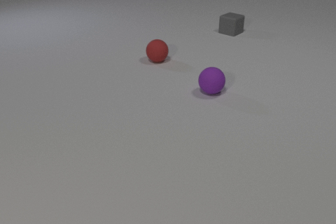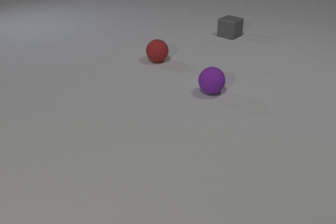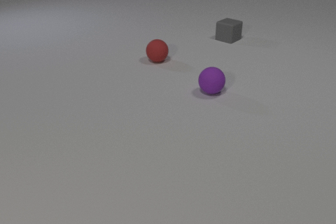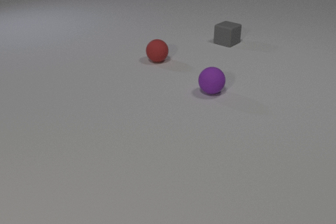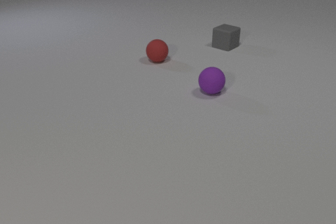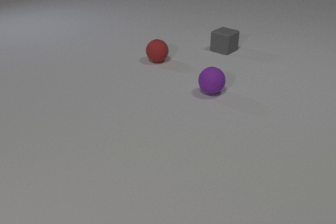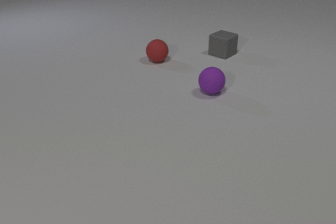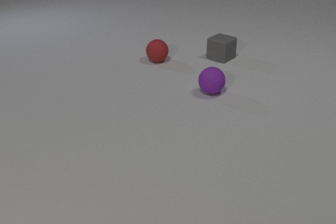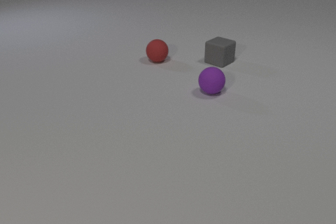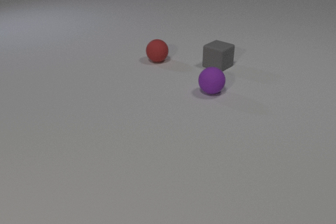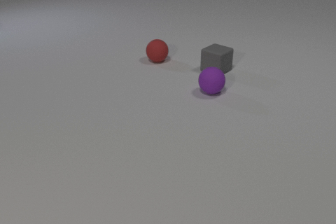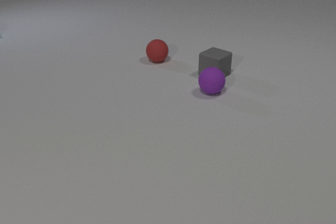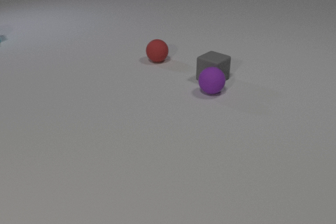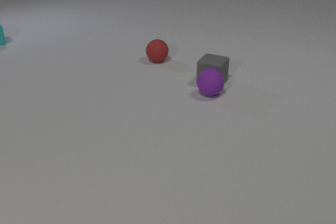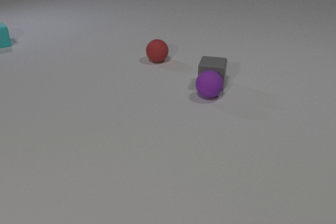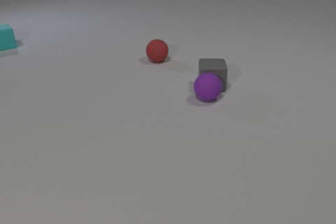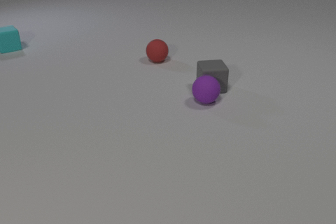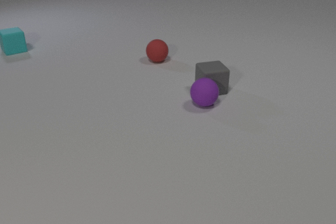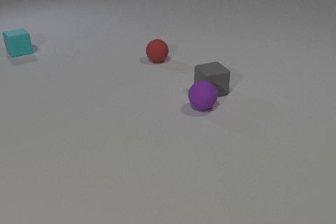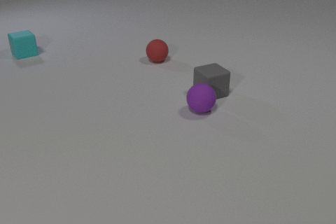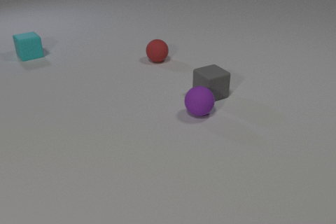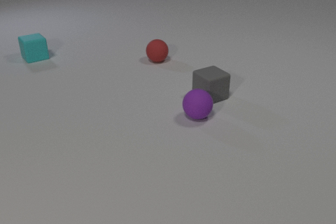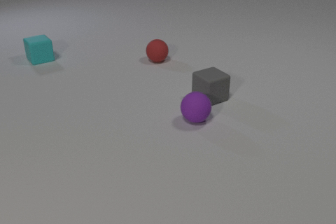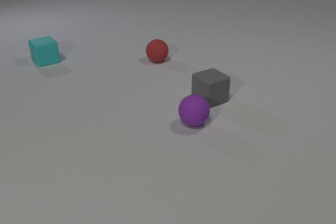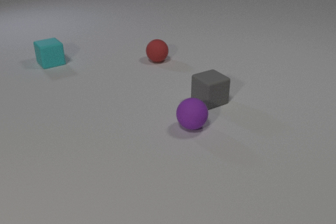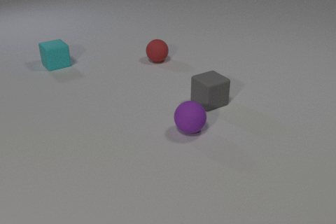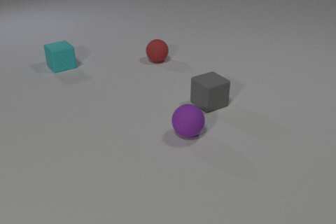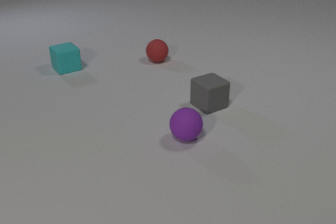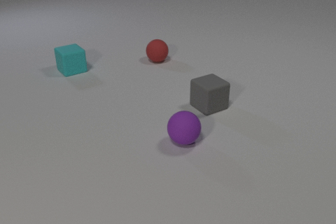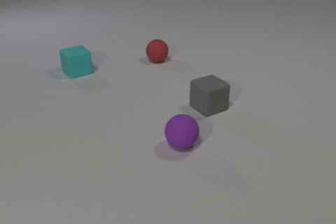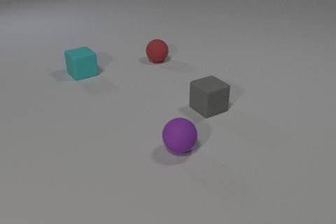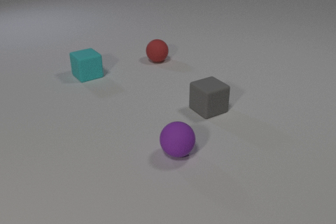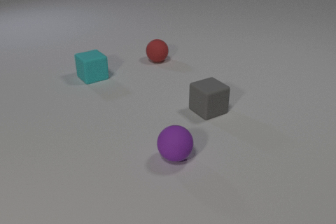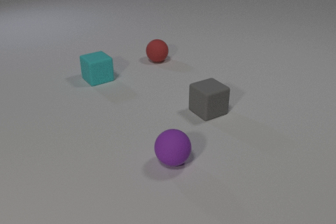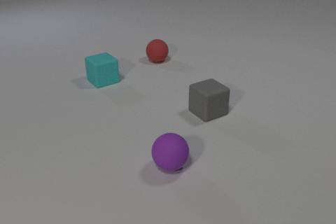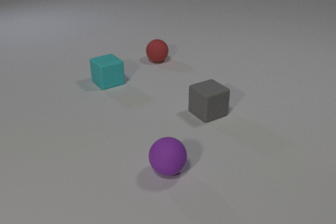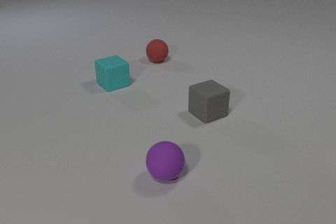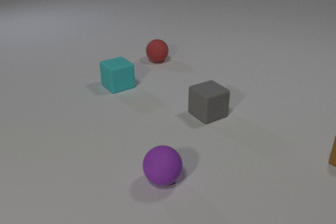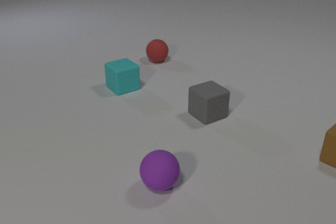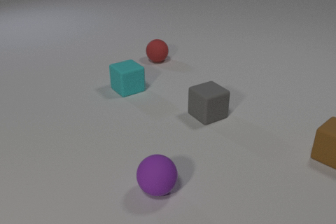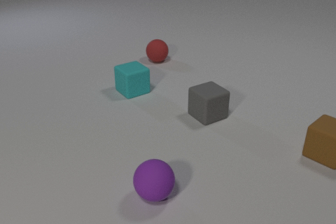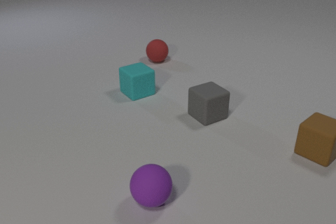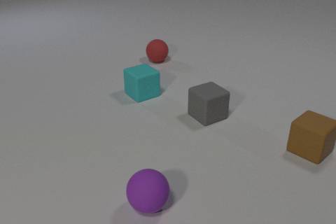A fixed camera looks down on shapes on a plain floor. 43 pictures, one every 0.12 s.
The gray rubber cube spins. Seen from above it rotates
counterclockwise.
The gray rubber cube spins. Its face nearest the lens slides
to the right.
0.00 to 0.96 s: The gray rubber cube slides toward the camera.
0.96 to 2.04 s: The gray rubber cube slides toward the camera, spins so that its near face slides to the right, counterclockwise seen from above. The purple rubber sphere rolls toward the camera. The cyan rubber cube comes in at the left edge, slides toward the camera and to the right. The gray rubber cube and the purple rubber sphere collide.
2.04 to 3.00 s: The gray rubber cube slides toward the camera. The purple rubber sphere rolls toward the camera. The cyan rubber cube slides toward the camera and to the right.
3.00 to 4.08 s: The gray rubber cube slides toward the camera. The purple rubber sphere rolls toward the camera. The cyan rubber cube slides toward the camera and to the right.
4.08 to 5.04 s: The gray rubber cube slides toward the camera. The purple rubber sphere rolls toward the camera. The cyan rubber cube slides to the right and toward the camera. The brown rubber cube comes in at the right edge, slides to the left.
How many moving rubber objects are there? 4.
How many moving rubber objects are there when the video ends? 4.
What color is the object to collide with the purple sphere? gray.
